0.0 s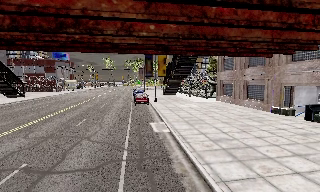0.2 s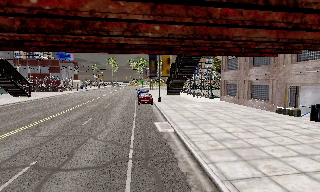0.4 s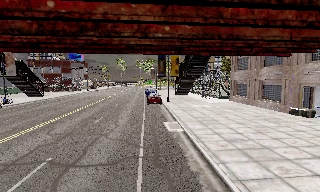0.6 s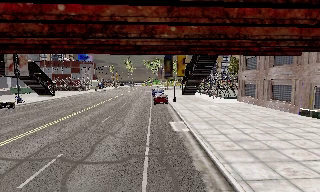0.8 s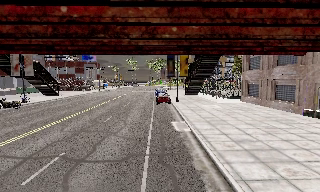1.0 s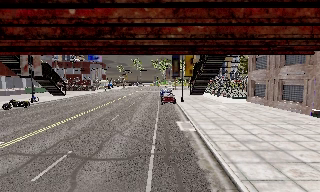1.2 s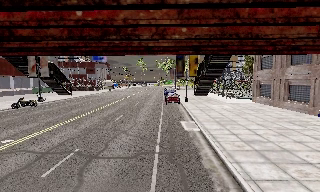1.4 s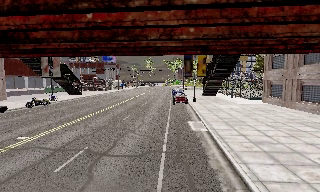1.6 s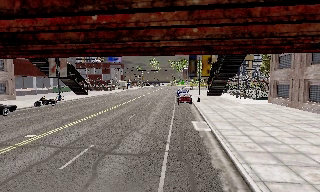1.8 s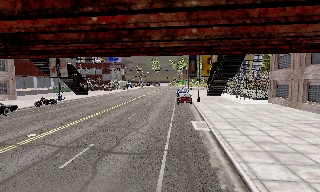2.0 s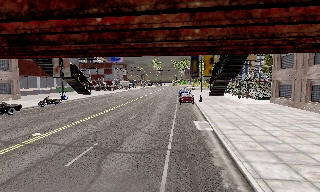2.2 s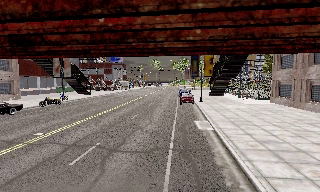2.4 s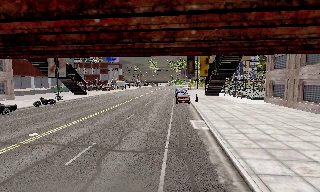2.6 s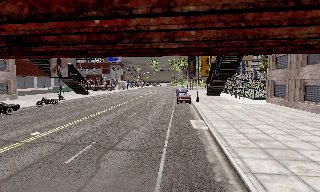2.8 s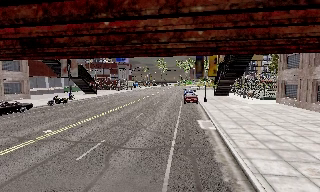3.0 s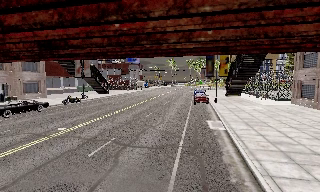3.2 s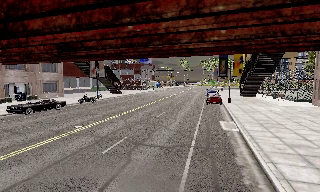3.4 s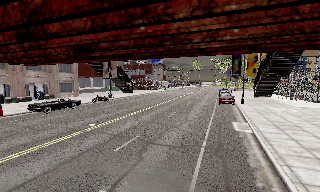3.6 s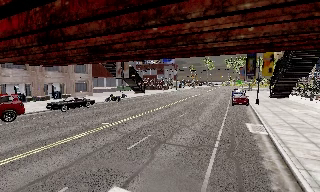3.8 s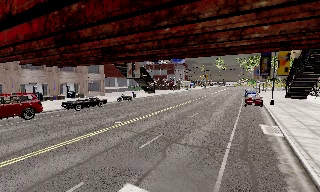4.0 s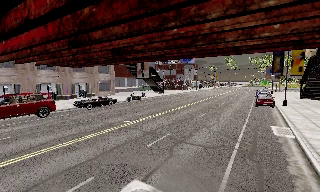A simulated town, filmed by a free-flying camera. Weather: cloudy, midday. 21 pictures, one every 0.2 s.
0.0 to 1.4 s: The scene slides to the right, as the camera pans about 15 degrees to its left. It travels backward, about 0.5 m, so what stands in front gets smaller.
1.4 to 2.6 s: The camera shifts only a little, or ends up much as it began.
2.6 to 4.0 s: The scene slides to the right, as the camera pans about 25 degrees to its left. It travels backward, about 0.5 m, so what stands in front gets smaller.
The film runs backward here.
